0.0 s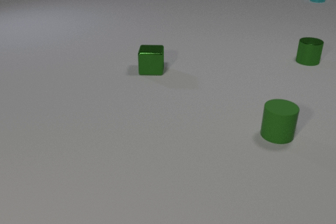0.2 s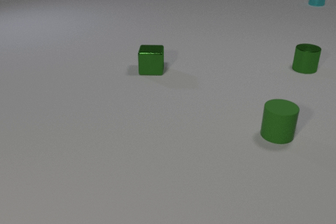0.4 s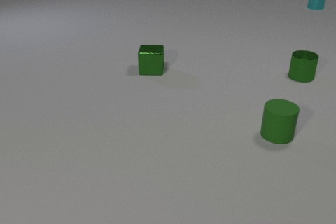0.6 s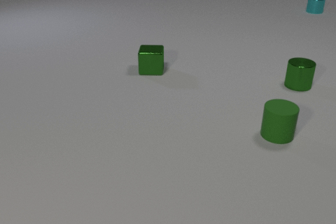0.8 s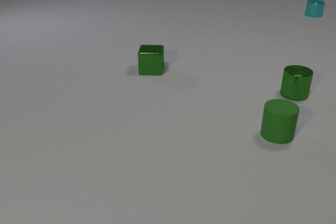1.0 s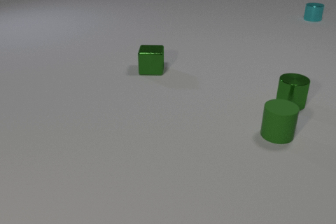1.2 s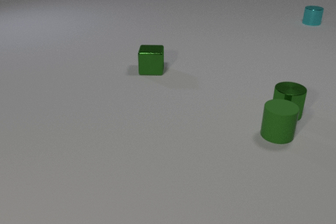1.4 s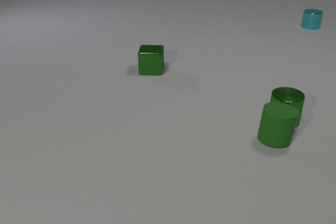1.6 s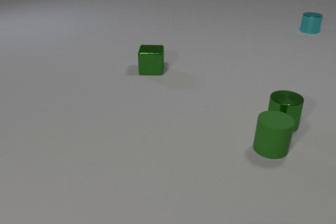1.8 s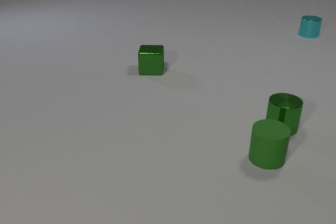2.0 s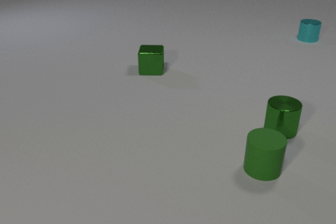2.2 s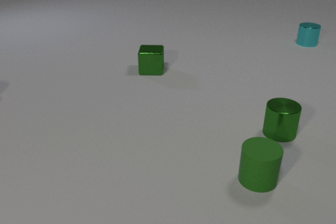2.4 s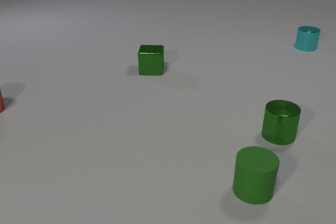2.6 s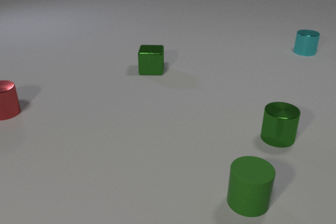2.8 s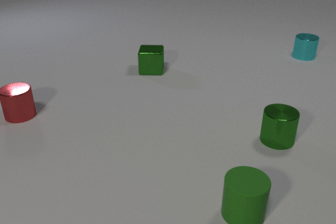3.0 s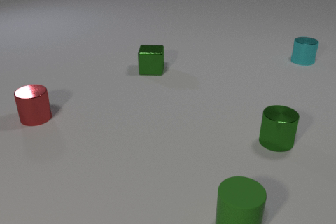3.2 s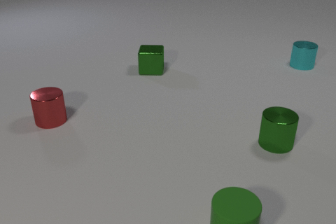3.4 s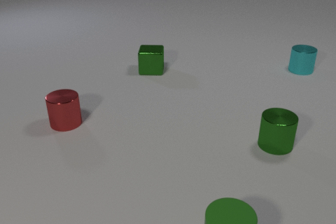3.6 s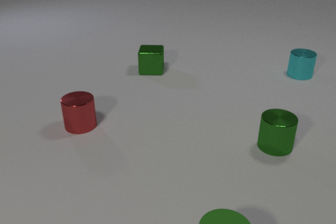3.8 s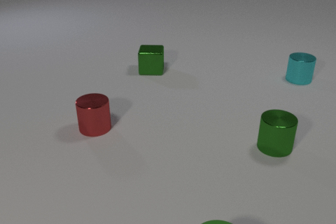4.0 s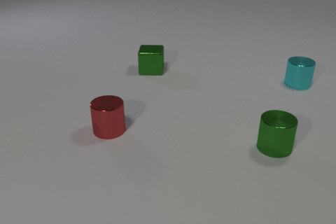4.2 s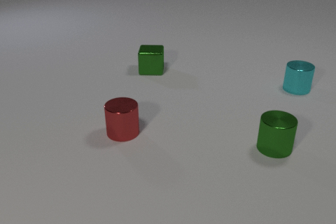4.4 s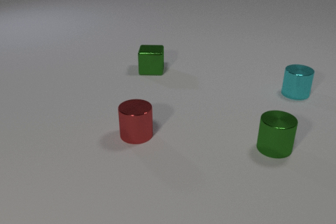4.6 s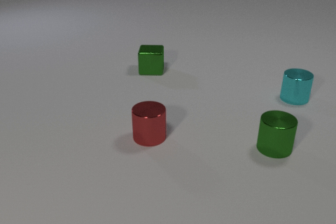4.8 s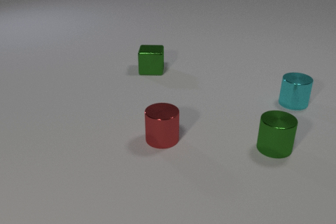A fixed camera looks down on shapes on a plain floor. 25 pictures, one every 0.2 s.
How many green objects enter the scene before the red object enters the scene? 0.
Are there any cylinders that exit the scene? yes.
What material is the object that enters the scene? metal.
0.0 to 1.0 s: The green metal cylinder slides toward the camera. The cyan metal cylinder slides toward the camera.
1.0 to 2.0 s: The green metal cylinder slides toward the camera. The green rubber cylinder slides toward the camera. The cyan metal cylinder slides toward the camera. The green metal cylinder and the green rubber cylinder collide.
2.0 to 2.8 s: The green metal cylinder slides toward the camera. The green rubber cylinder slides toward the camera. The cyan metal cylinder slides toward the camera. The red metal cylinder comes in at the left edge, slides to the right and toward the camera.
2.8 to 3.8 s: The green metal cylinder slides toward the camera. The green rubber cylinder slides toward the camera. The cyan metal cylinder slides toward the camera. The red metal cylinder slides to the right and toward the camera.
3.8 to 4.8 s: The green rubber cylinder leaves at the bottom edge. The cyan metal cylinder slides toward the camera. The red metal cylinder slides to the right and toward the camera.
